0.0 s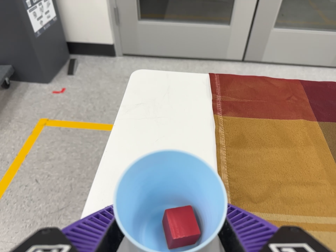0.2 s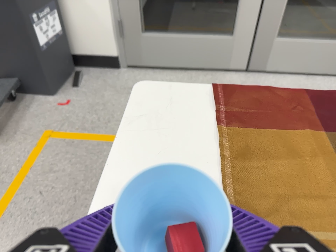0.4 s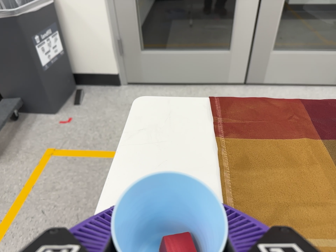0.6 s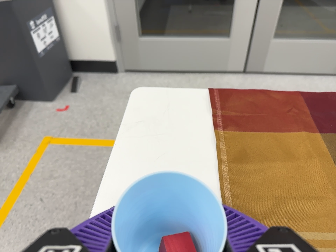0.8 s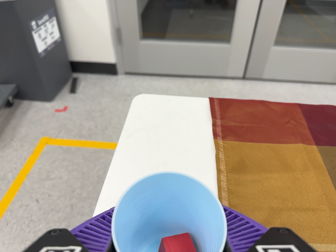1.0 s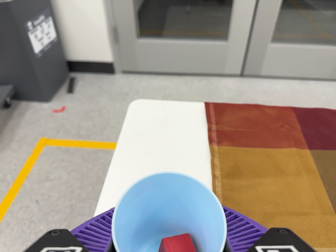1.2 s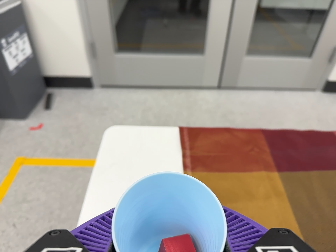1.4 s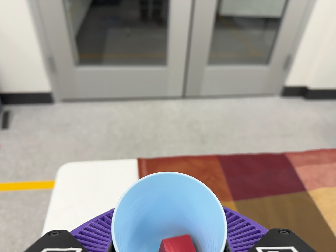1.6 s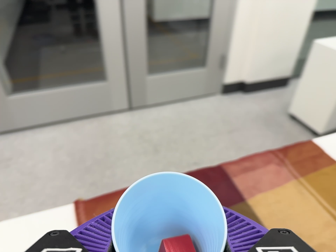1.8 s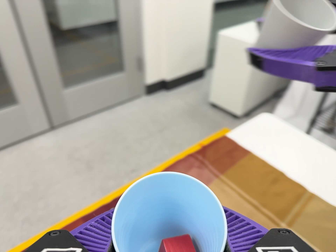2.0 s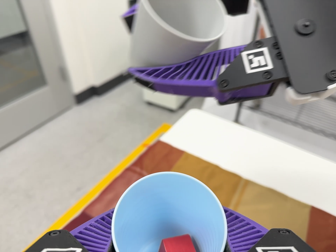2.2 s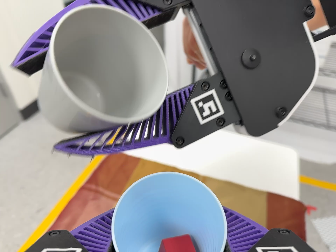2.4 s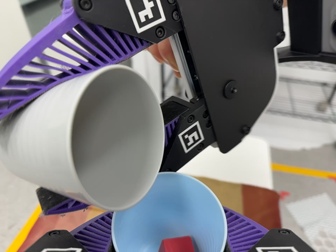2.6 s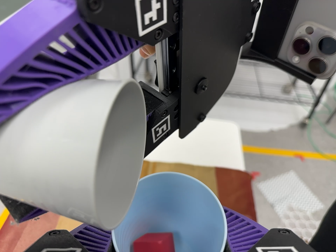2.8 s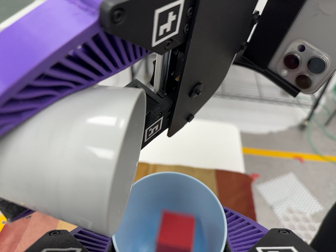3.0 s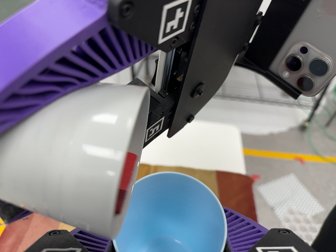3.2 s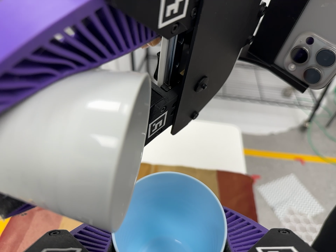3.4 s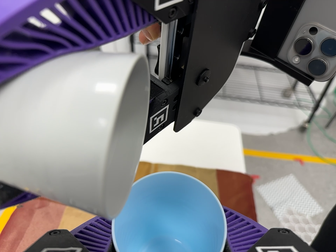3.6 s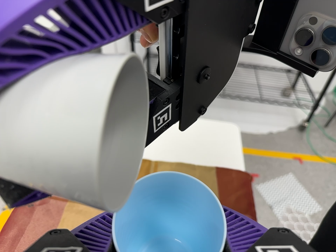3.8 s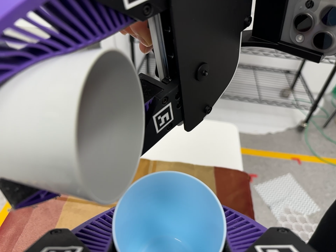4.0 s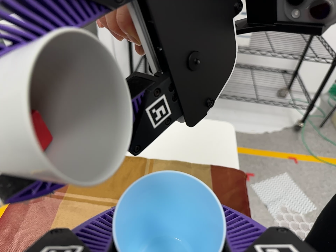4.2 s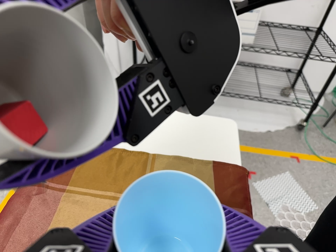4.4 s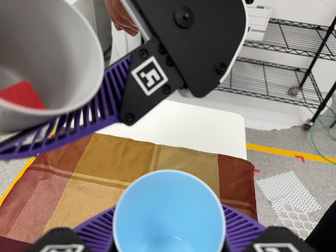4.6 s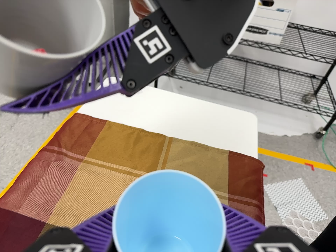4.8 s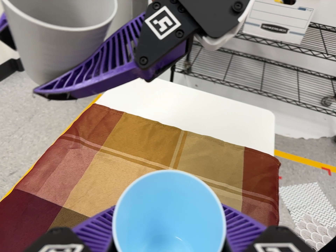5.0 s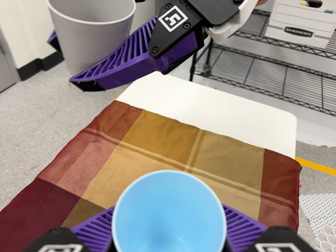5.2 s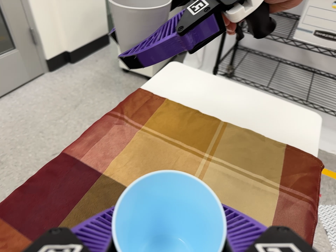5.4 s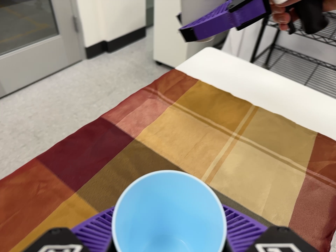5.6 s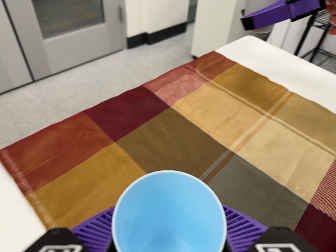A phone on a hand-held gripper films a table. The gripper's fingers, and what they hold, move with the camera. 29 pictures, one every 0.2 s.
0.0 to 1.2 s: The camera travels toward the top of its view, about 6 cm, so close, fixed things drift downward.
1.2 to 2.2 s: The scene slides to the left, as the camera pans about 55 degrees to its right. It travels toward the top of its view and to its right, about 22 cm, so close, fixed things drift downward. It rolls about its line of sight by about 45 degrees, and the scene rotates counterclockwise.
2.2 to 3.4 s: The camera pans to its right by about 10 degrees.
3.4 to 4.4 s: The camera shifts only a little, or ends up much as it began.
4.4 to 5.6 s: The camera pans to its left by about 25 degrees. It travels toward the bottom of its view and backward, about 18 cm, so close, fixed things drift upward. It rolls about its line of sight by about 25 degrees, and the scene rotates clockwise.
The film runs backward here.
